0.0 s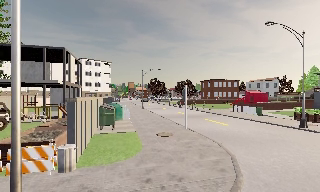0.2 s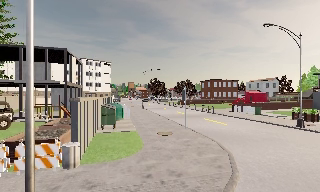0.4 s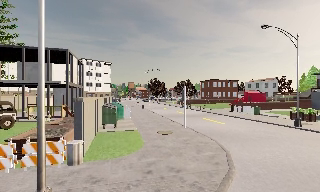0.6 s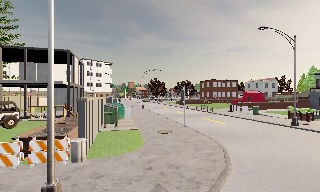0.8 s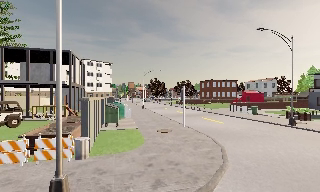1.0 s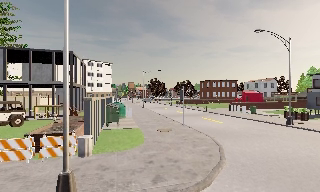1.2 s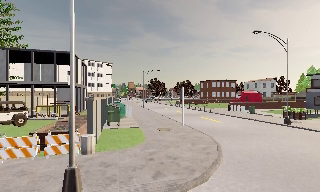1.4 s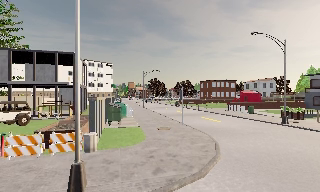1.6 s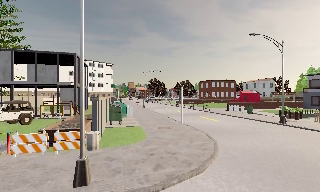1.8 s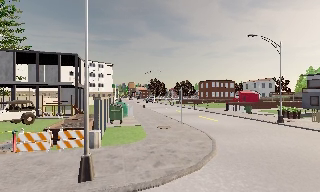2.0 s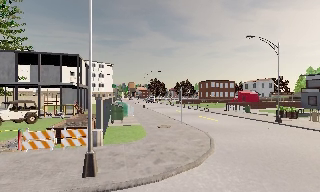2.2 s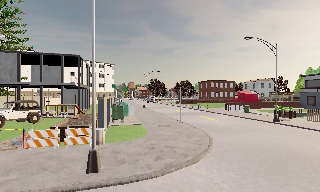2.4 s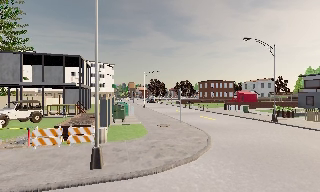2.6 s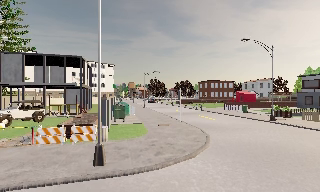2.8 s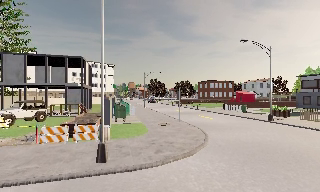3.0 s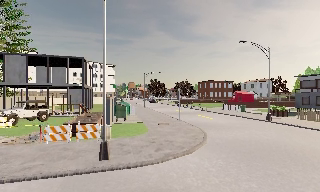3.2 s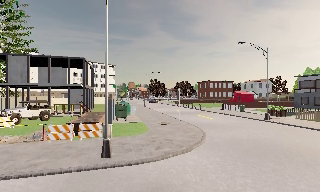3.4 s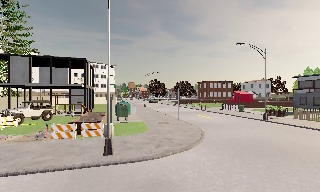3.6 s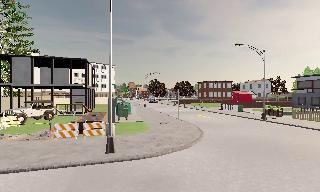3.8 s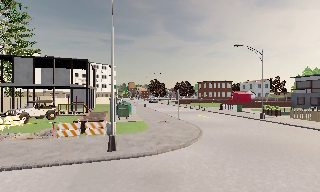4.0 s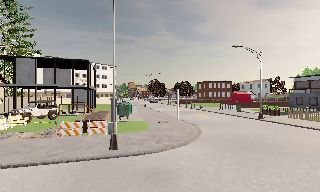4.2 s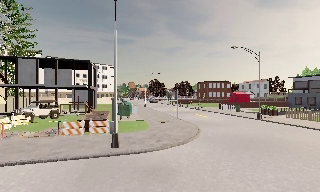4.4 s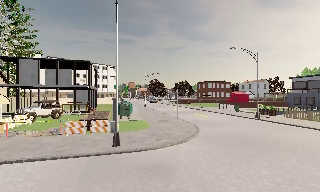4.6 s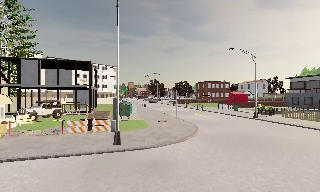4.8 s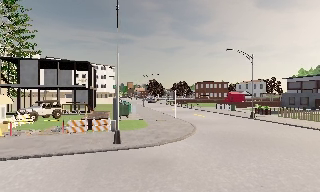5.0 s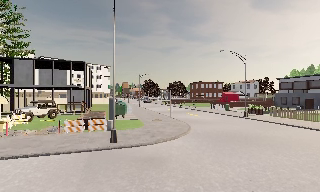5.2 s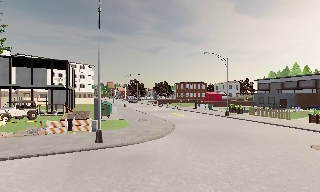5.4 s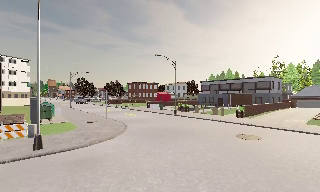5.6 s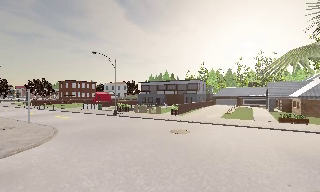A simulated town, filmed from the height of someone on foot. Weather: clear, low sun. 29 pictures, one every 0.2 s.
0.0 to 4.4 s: The camera travels backward, about 6 m, so what stands in front gets smaller.
4.4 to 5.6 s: The camera swings to its right by about 45 degrees, and the scene slides to the left. It travels backward, about 1.5 m.
The film runs backward here.
